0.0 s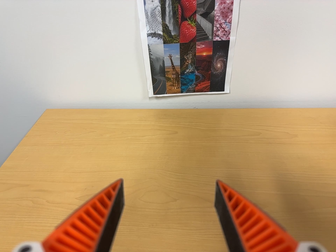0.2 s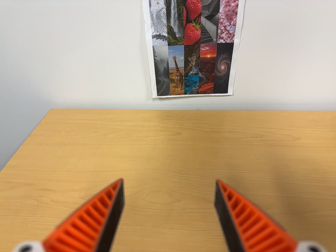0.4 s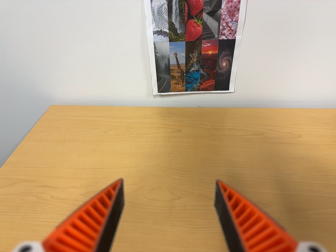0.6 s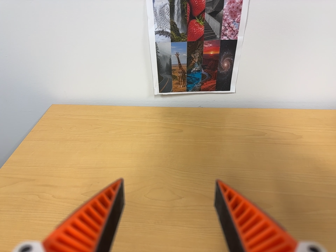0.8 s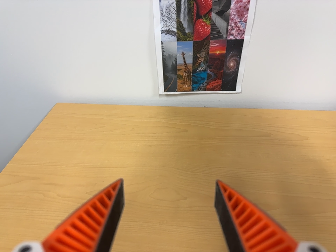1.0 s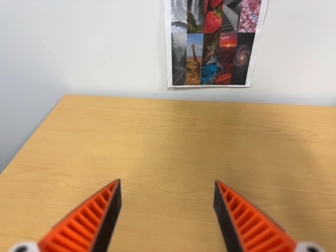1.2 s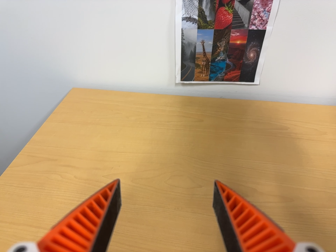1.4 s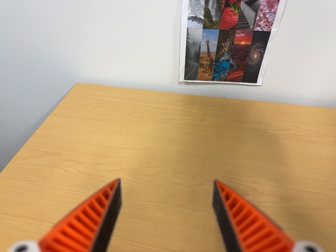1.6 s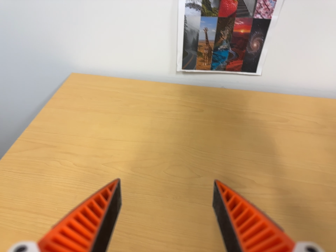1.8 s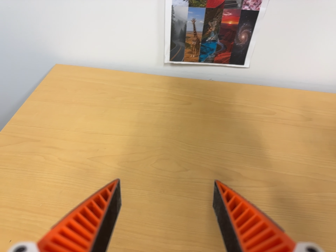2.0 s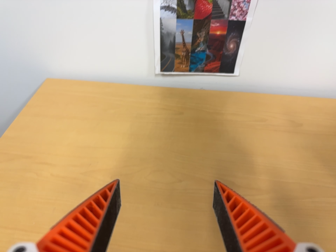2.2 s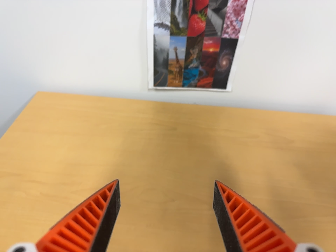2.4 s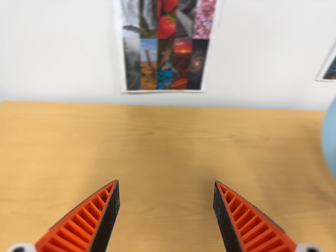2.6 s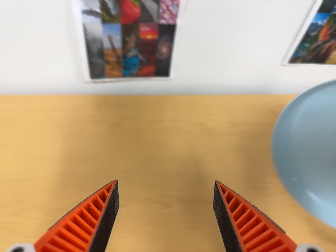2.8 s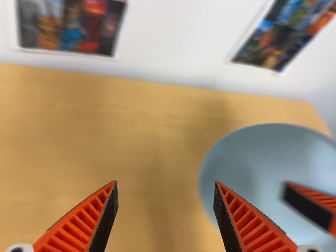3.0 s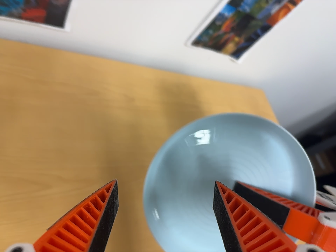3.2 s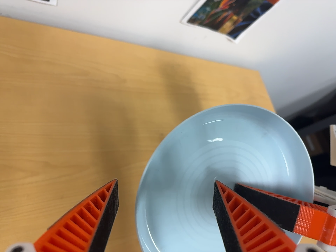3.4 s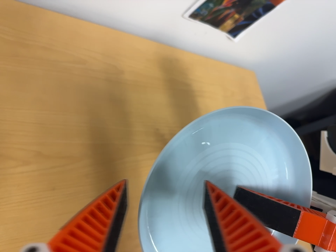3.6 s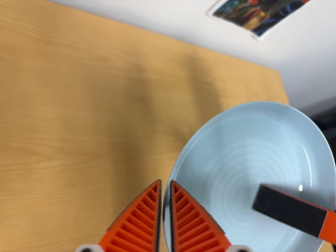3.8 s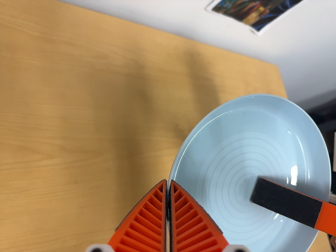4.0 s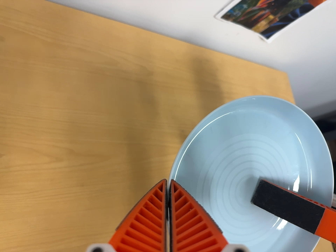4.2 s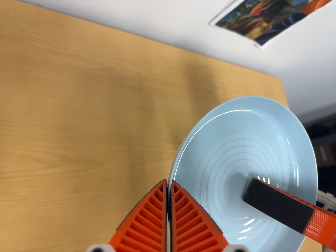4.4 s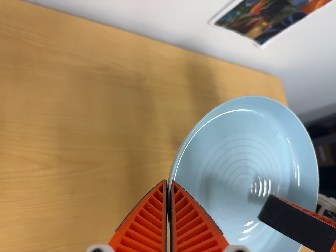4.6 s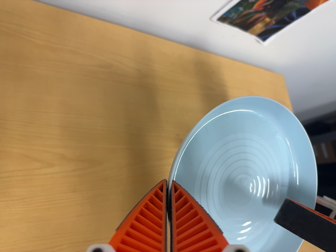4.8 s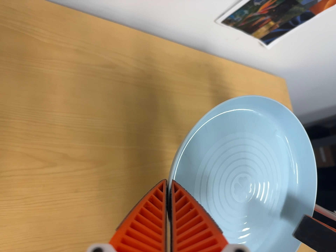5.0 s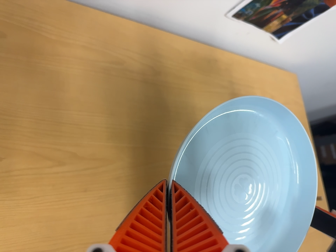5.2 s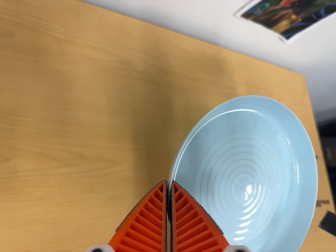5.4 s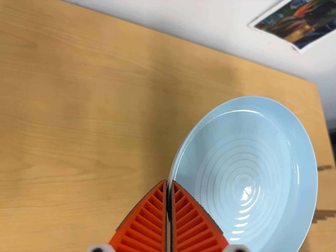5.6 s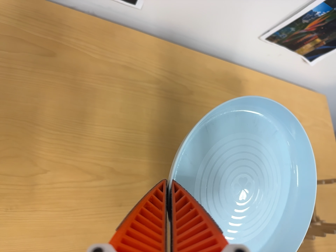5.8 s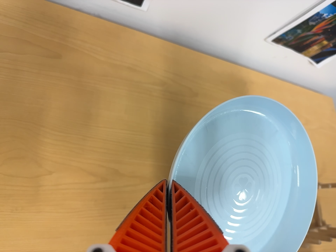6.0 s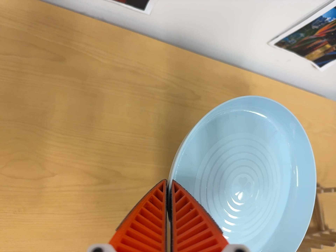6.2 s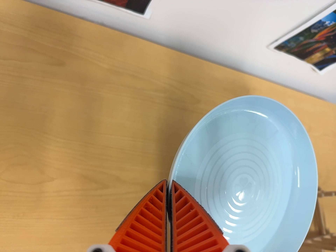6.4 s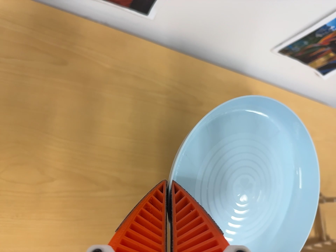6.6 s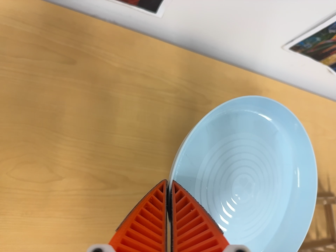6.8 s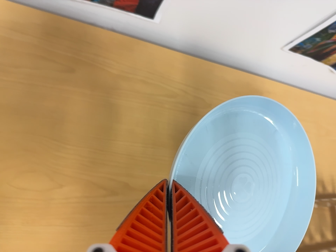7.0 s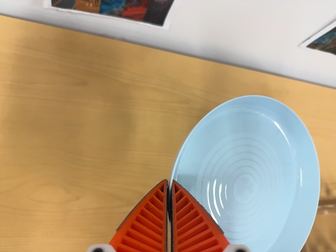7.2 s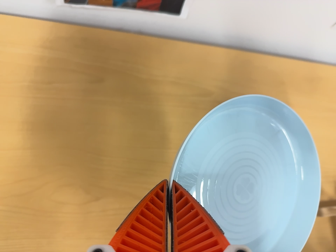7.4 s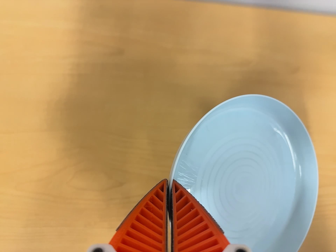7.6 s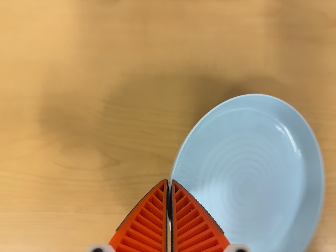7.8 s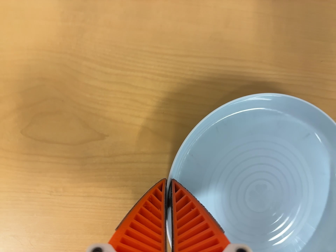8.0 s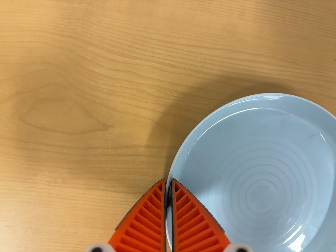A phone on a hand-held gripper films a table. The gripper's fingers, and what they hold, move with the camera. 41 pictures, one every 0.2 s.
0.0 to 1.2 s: The camera shifts only a little, or ends up much as it began.
1.2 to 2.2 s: The camera travels toward the top of its view, about 4 cm.
2.2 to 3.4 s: The camera pans to its right by about 40 degrees. It travels toward the top of its view and forward, about 14 cm. Its aim tips toward the bottom of its view by about 25 degrees.
3.4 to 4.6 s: The camera shifts only a little, or ends up much as it began.
4.6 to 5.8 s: The camera travels to its left, about 5 cm, so close, fixed things drift to the right.
5.8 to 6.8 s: The camera shifts only a little, or ends up much as it began.
6.8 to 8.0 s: The camera swings to its left by about 15 degrees, and the scene slides to the right. It travels forward, about 20 cm, so what stands in front looms larger. Its aim tips toward the bottom of its view by about 20 degrees, and the scene shifts upward.
The film runs backward here.
